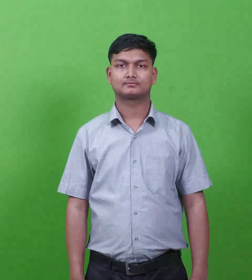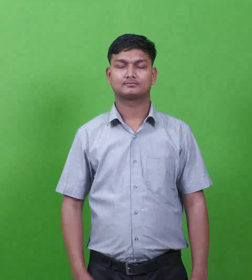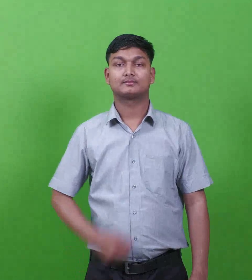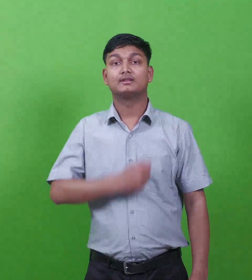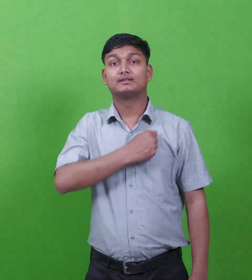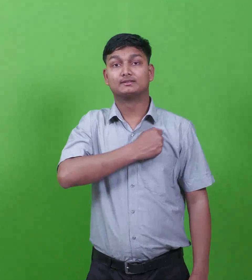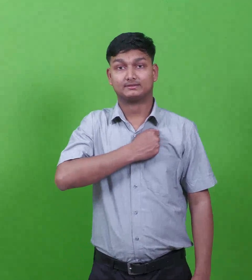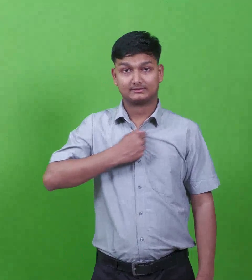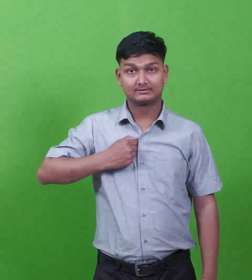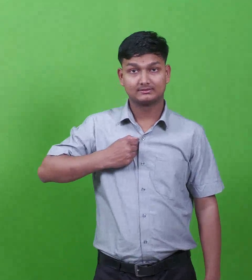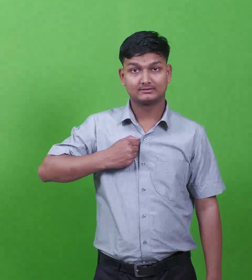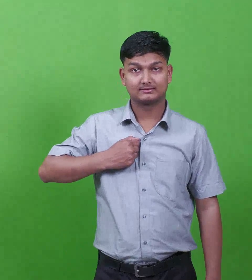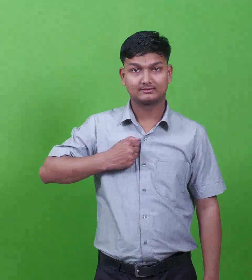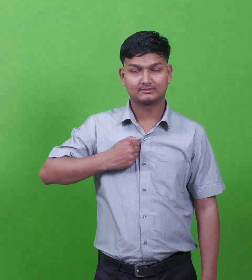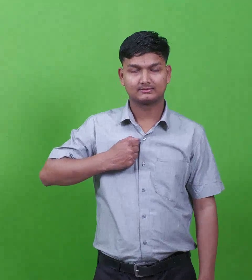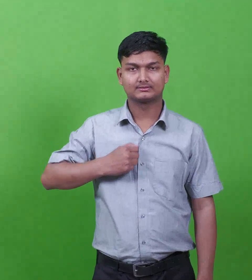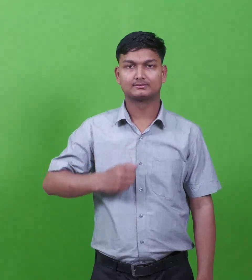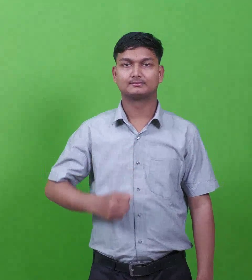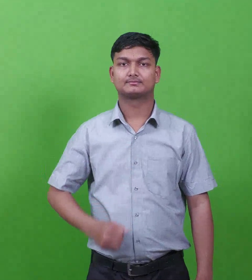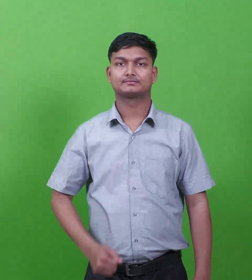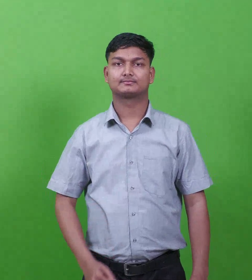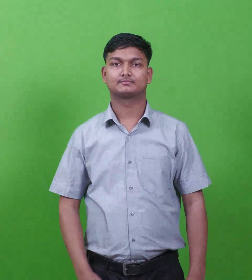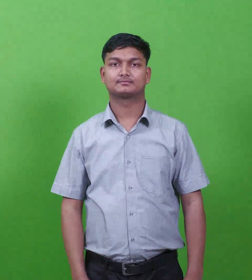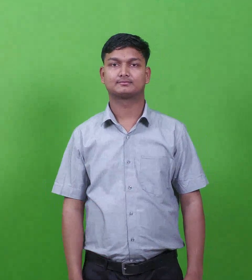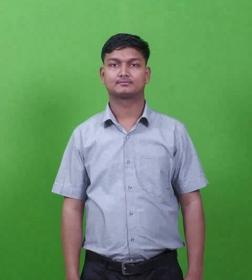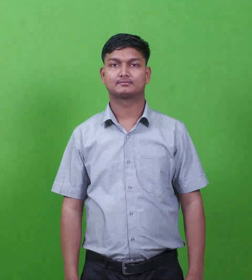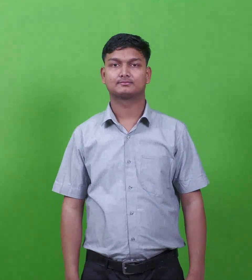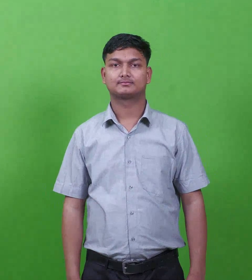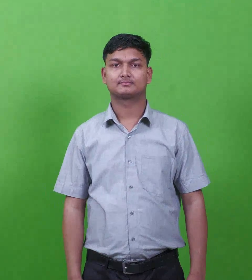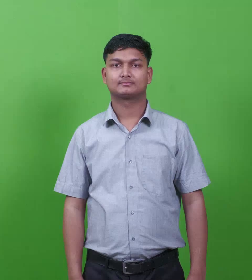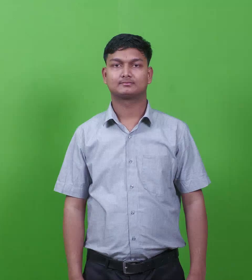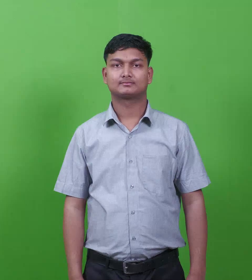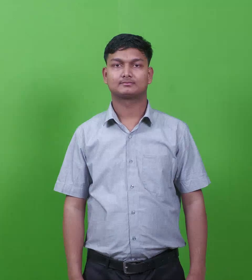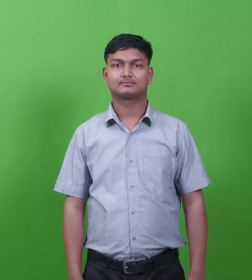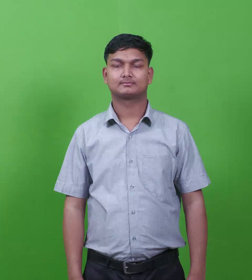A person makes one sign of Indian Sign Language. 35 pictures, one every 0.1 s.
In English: joseph
